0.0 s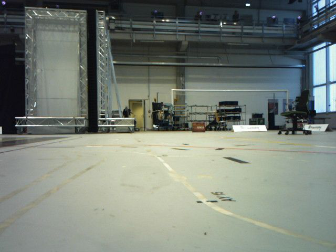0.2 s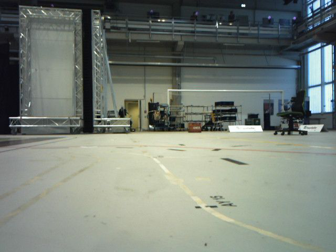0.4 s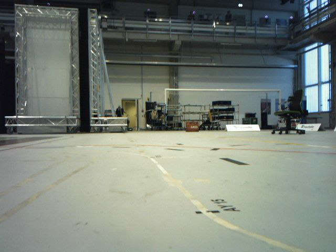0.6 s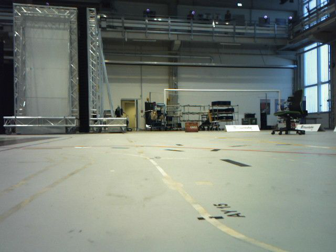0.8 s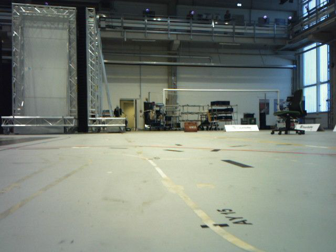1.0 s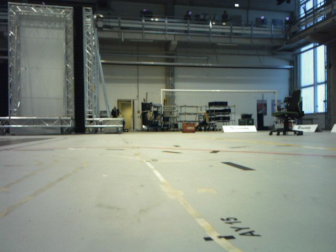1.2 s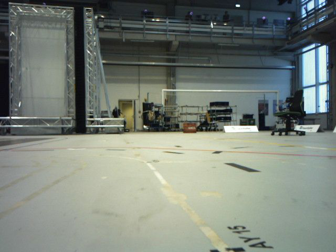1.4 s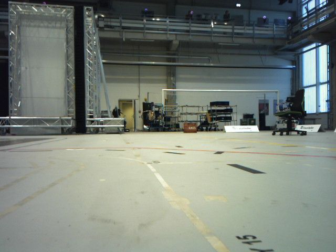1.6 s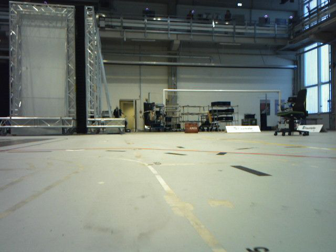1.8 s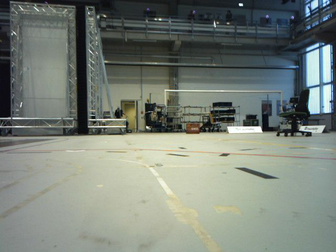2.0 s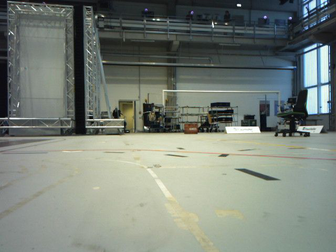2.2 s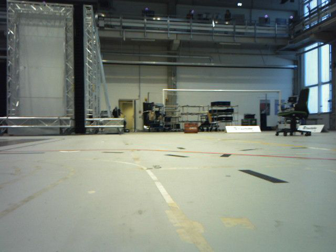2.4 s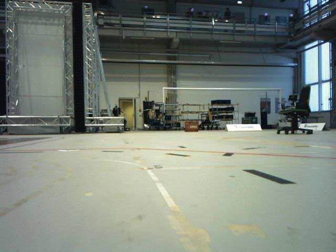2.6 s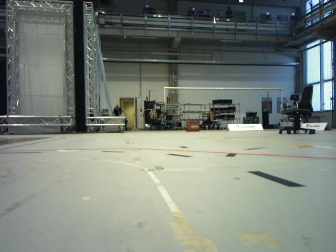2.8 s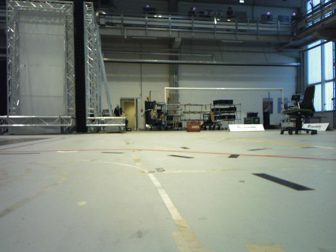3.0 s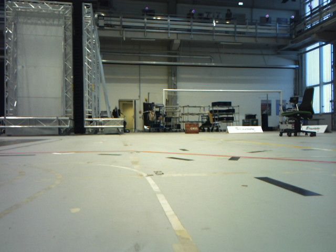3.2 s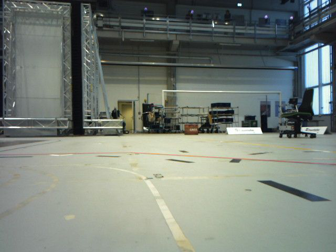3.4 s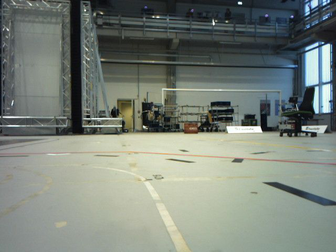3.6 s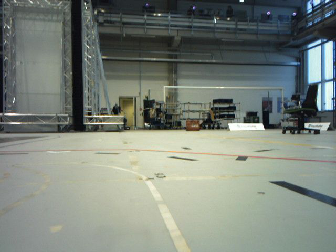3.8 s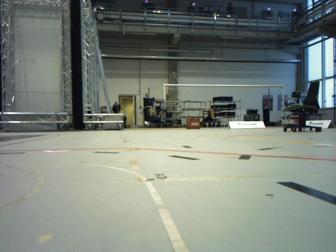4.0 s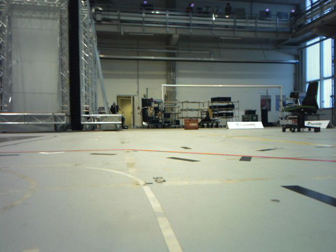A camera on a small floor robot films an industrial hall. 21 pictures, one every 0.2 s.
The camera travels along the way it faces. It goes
forward.
0.0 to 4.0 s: The camera travels forward, about 0.8 m, so what stands in front looms larger.
The film runs forward here.
